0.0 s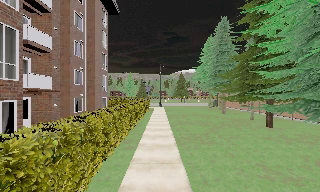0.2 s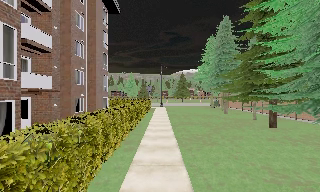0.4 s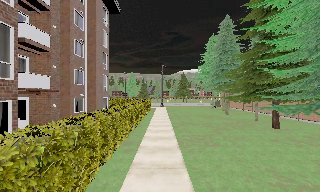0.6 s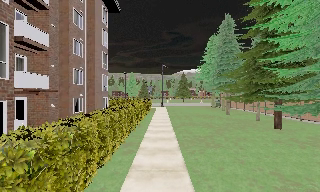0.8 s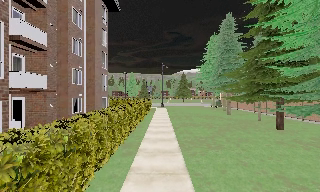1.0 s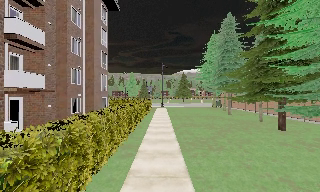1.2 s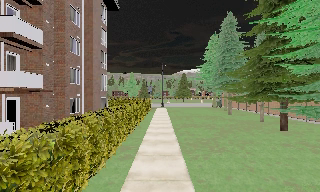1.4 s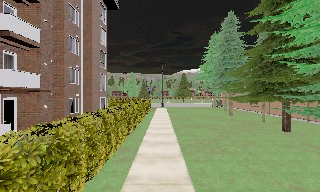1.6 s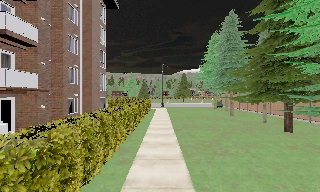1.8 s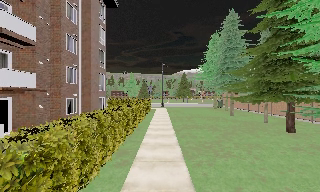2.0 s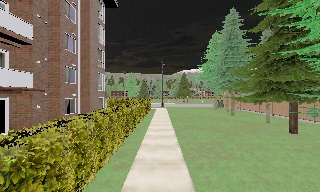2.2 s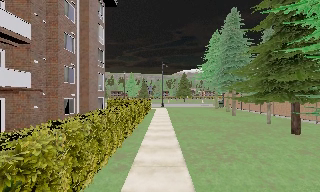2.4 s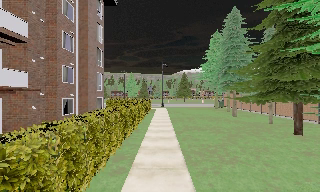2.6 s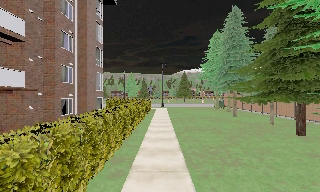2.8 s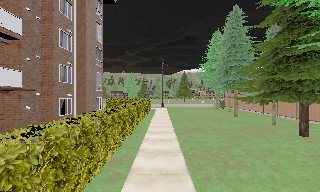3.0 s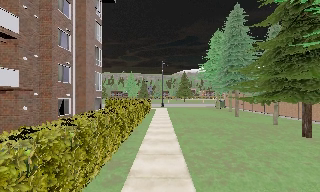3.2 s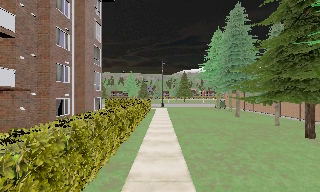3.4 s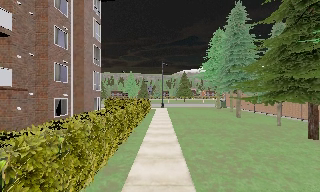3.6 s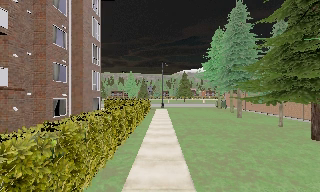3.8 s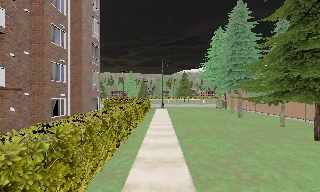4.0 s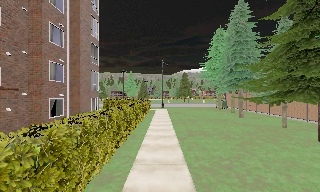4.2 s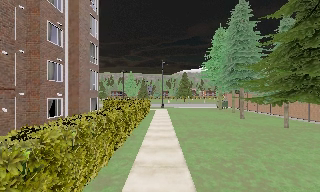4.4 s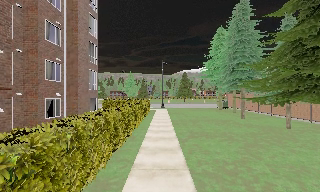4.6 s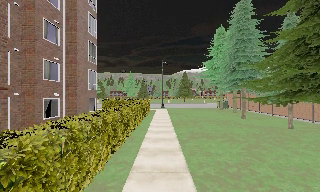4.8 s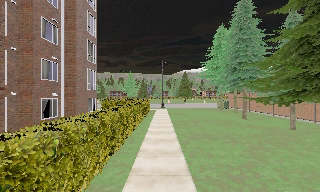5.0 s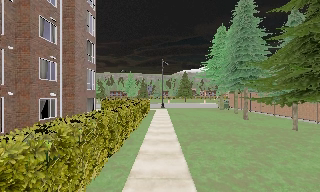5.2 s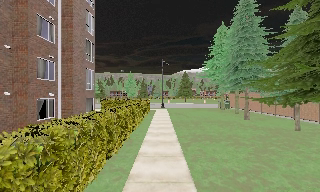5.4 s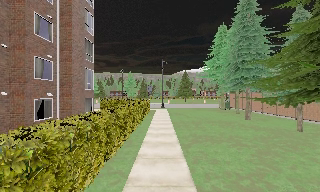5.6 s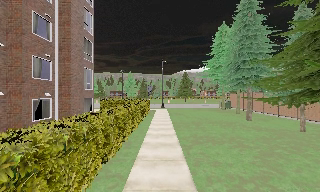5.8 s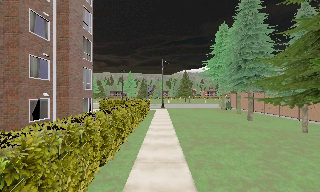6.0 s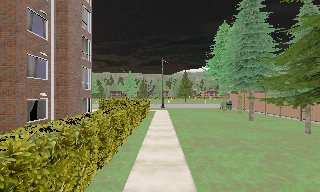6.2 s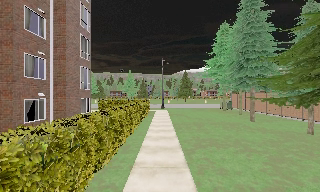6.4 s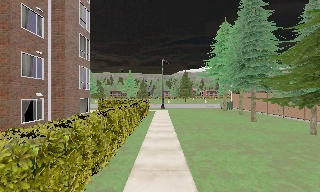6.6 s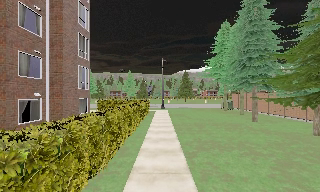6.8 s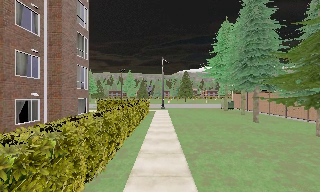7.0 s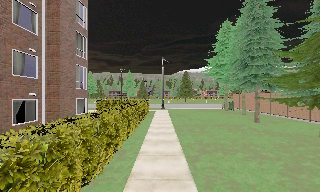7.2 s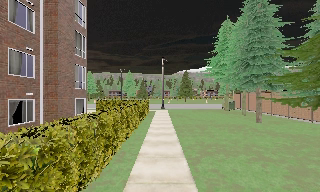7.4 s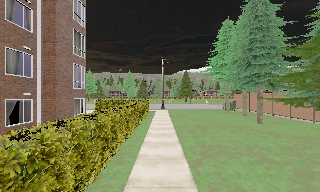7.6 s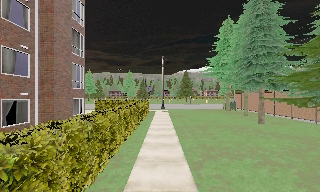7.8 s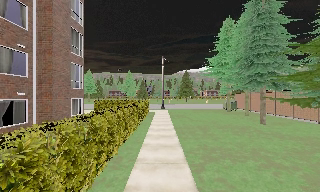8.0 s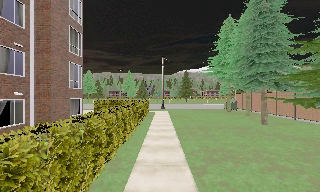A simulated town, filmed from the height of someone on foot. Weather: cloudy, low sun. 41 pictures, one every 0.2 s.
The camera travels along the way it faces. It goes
forward.
0.0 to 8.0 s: The camera travels forward, about 8 m, so what stands in front looms larger.
The film runs forward here.
